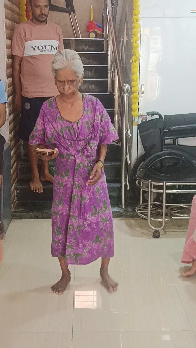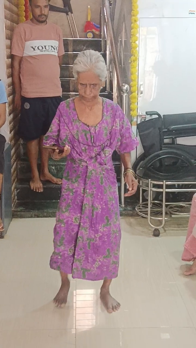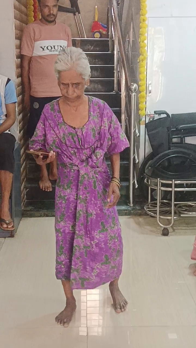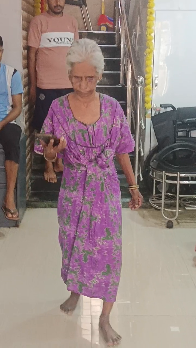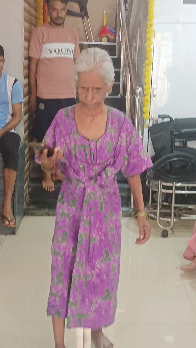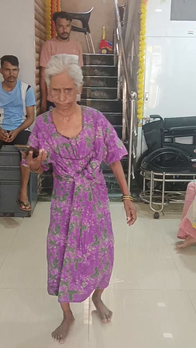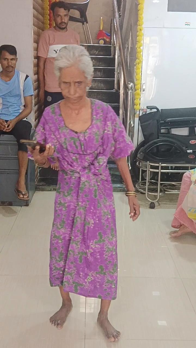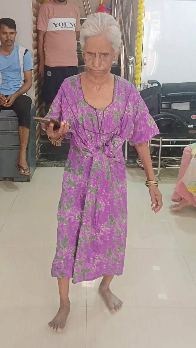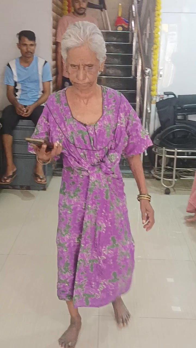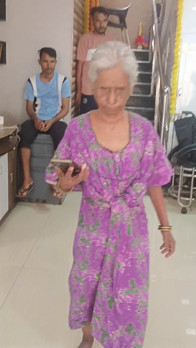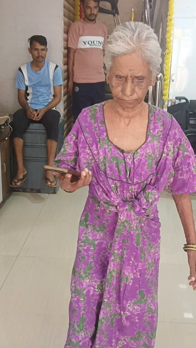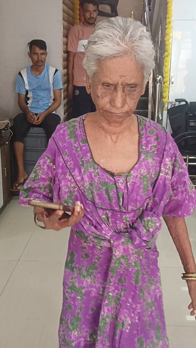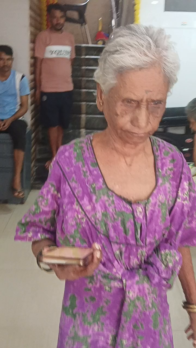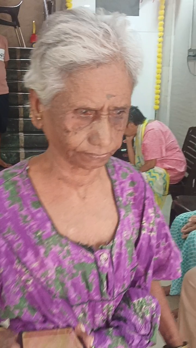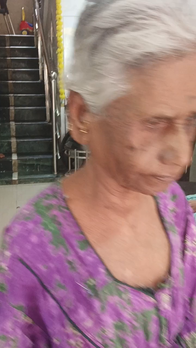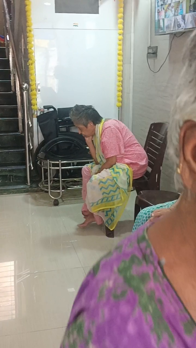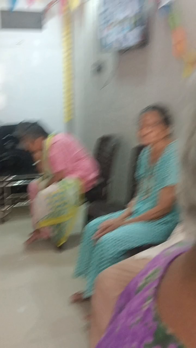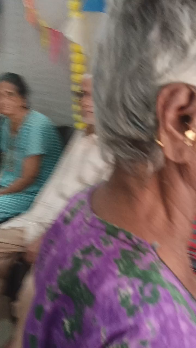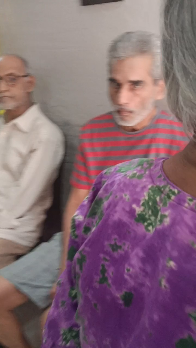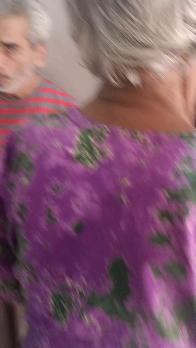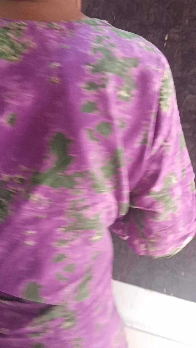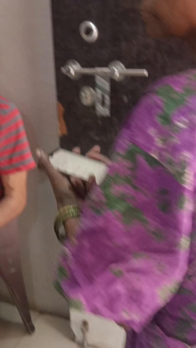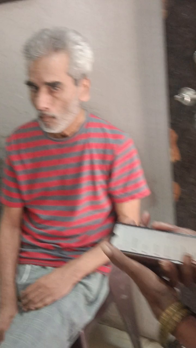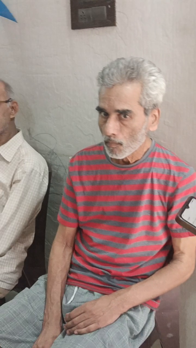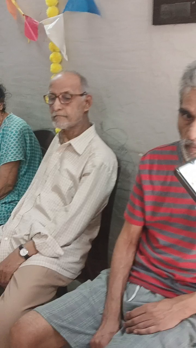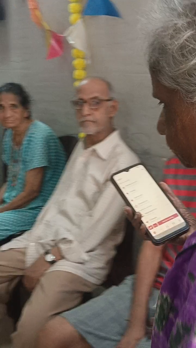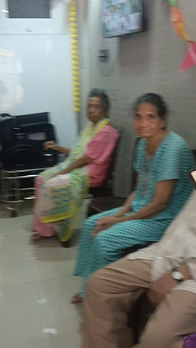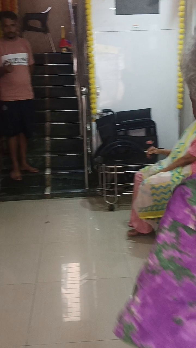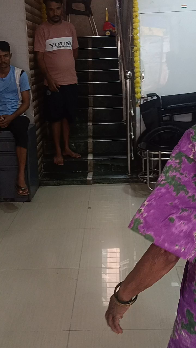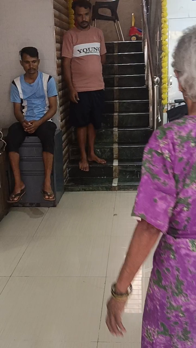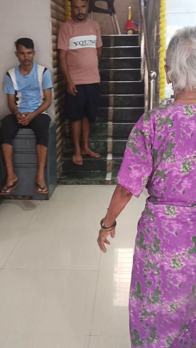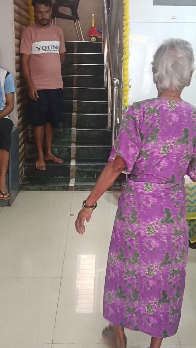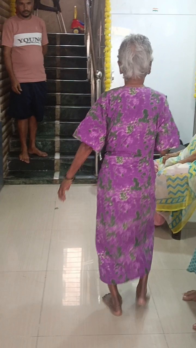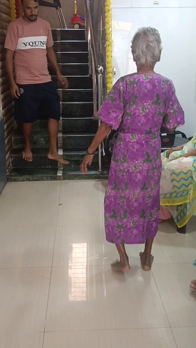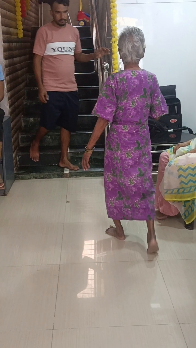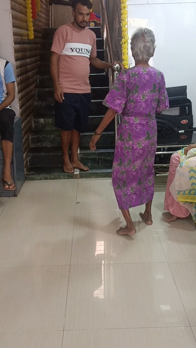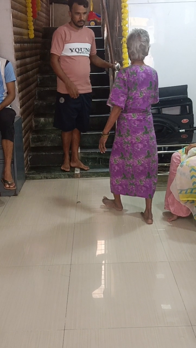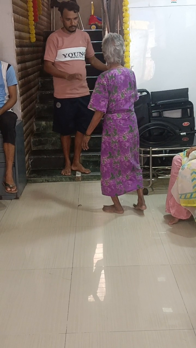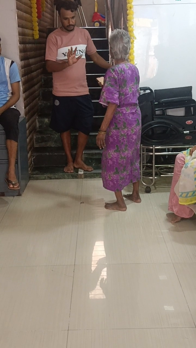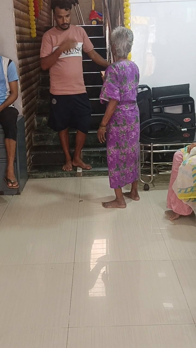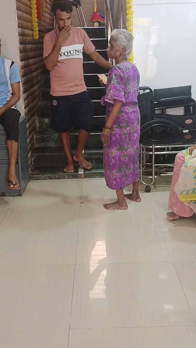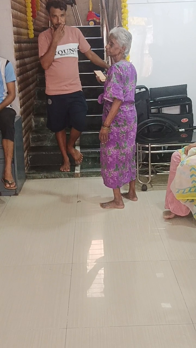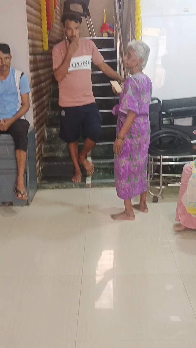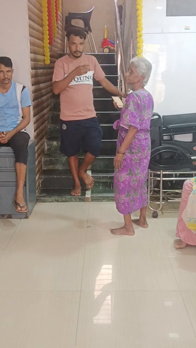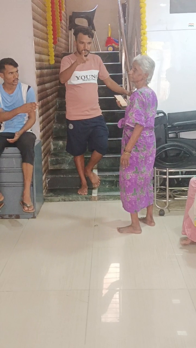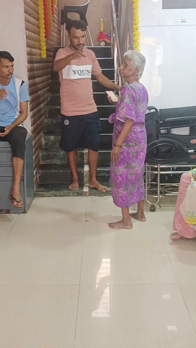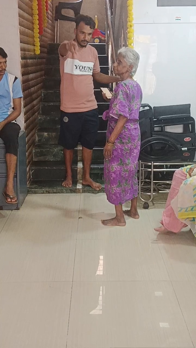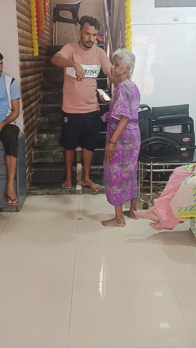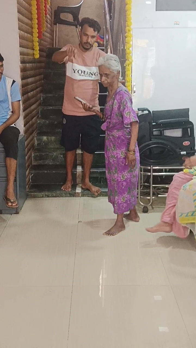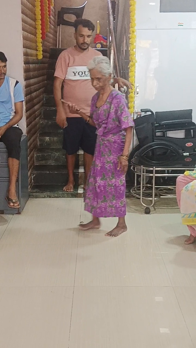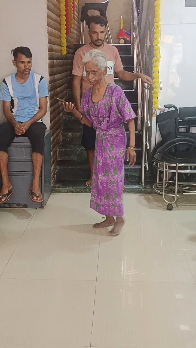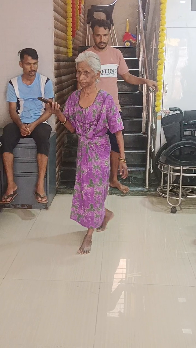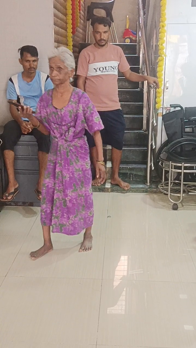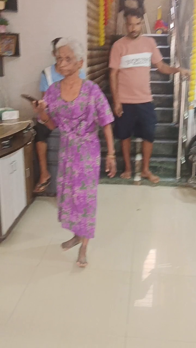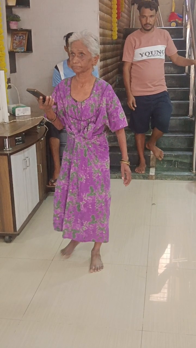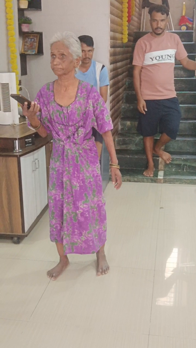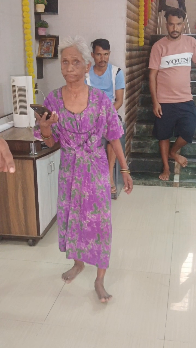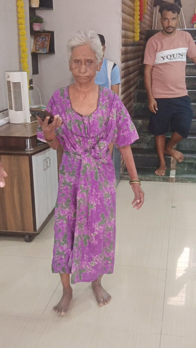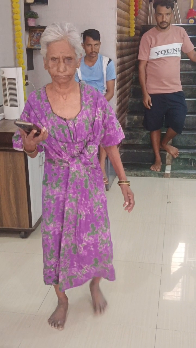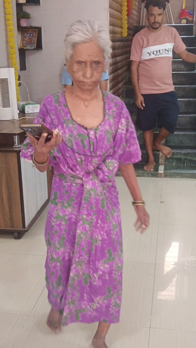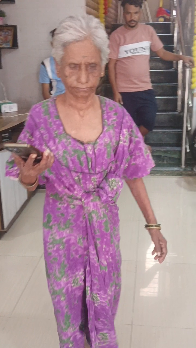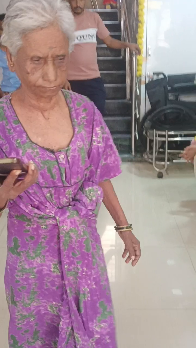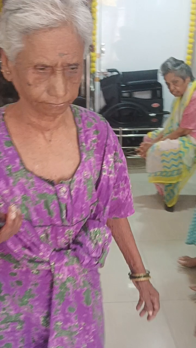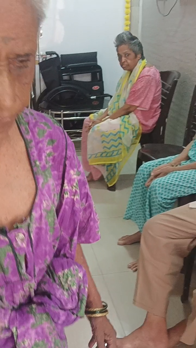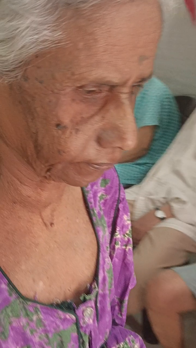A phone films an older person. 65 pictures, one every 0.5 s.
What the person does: Walking.
